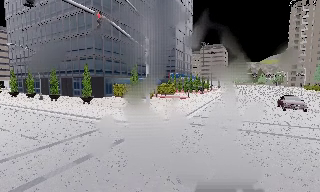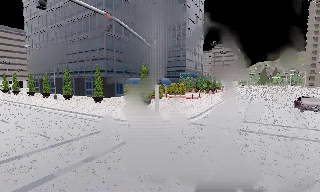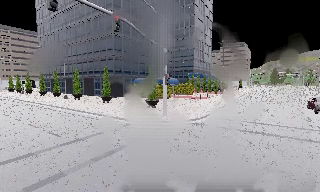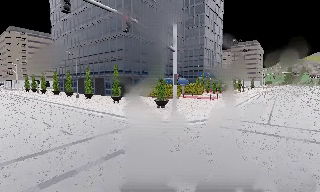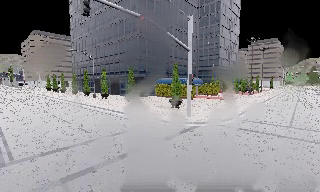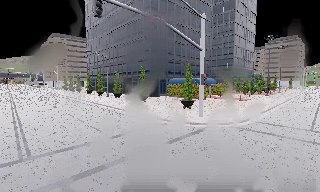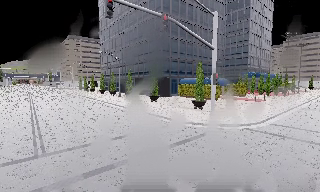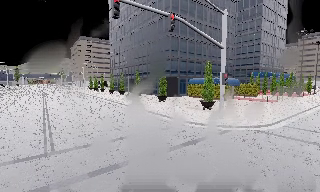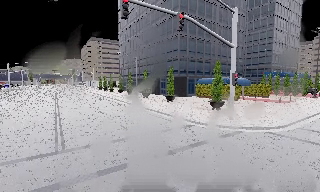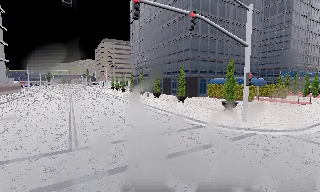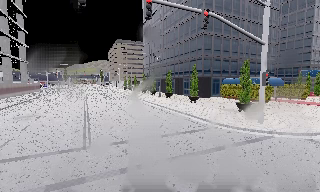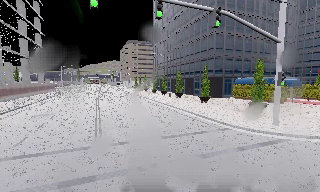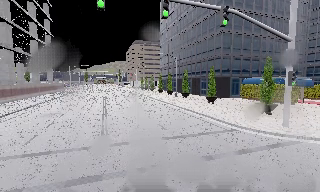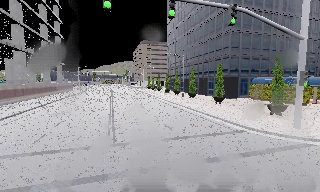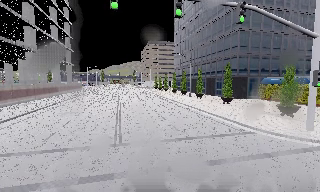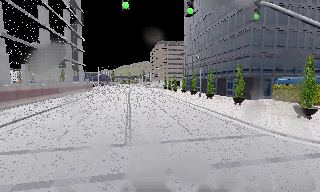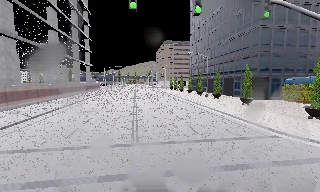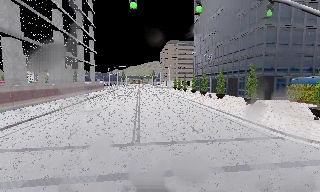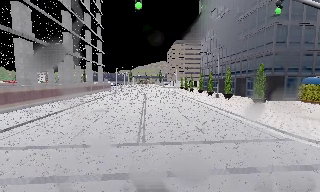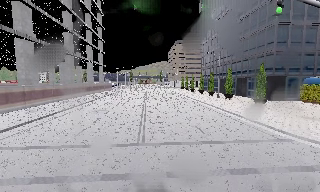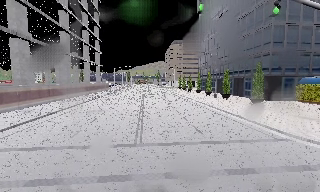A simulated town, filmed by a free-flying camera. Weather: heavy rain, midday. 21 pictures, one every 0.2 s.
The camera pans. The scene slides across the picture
to the right.
The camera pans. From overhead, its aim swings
counterclockwise.
0.0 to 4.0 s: The camera swings to its left by about 55 degrees, and the scene slides to the right. It travels forward, about 1 m.
The film runs forward here.
